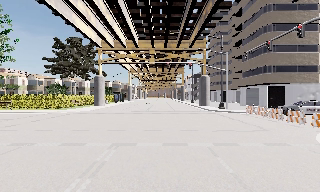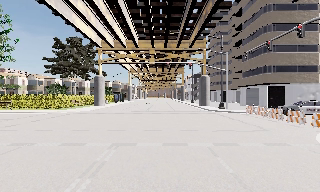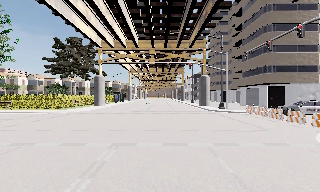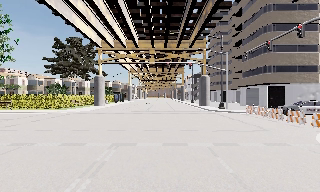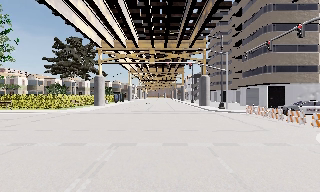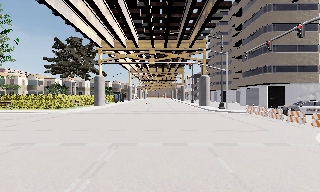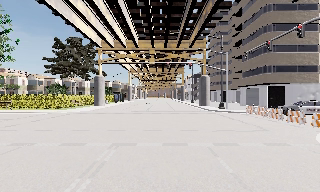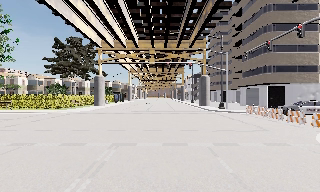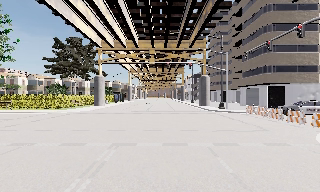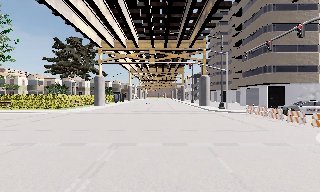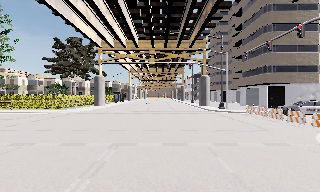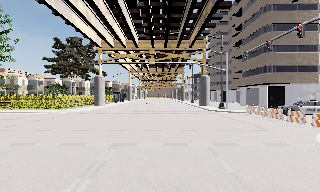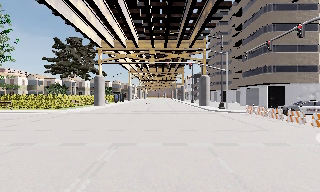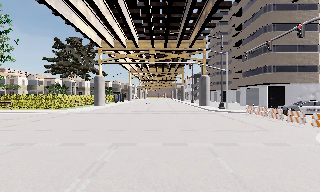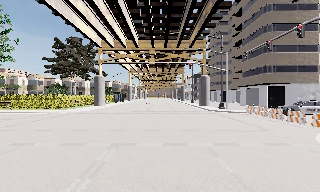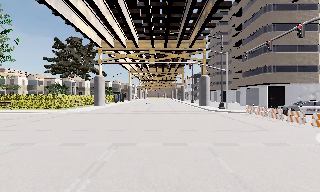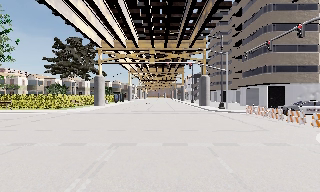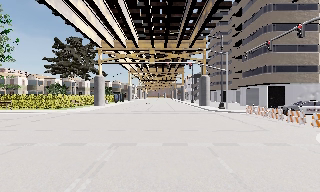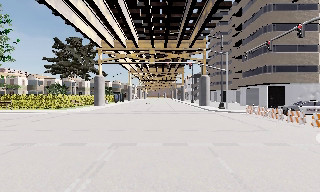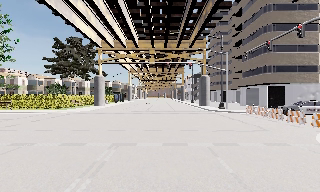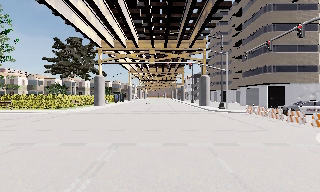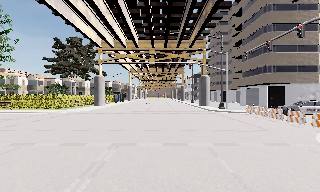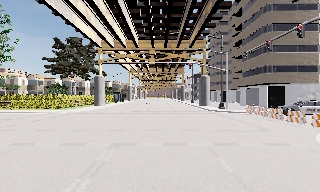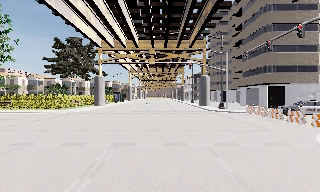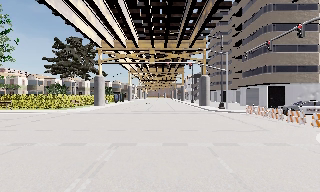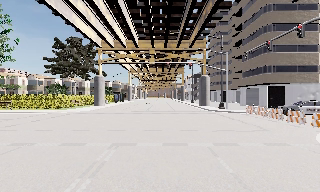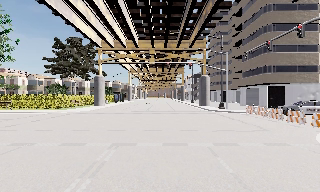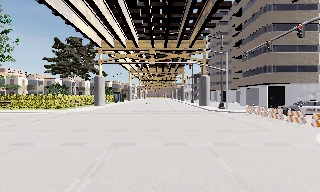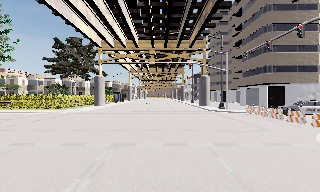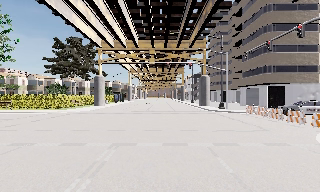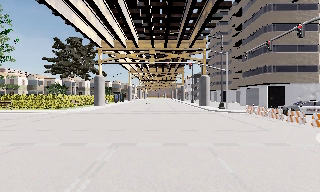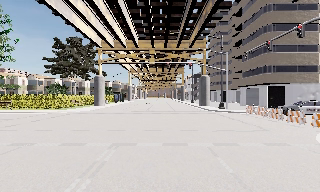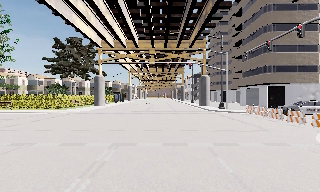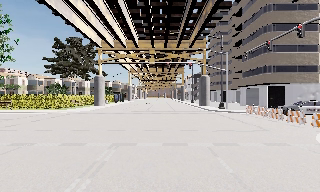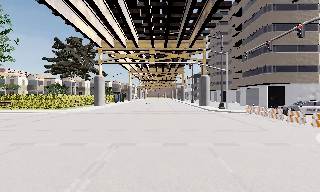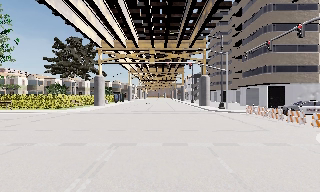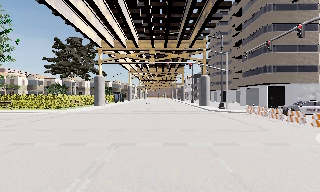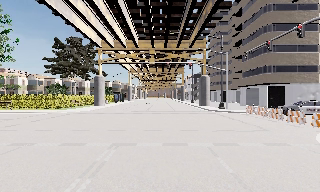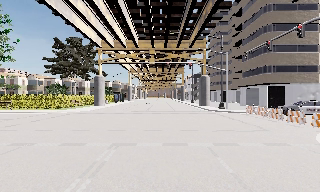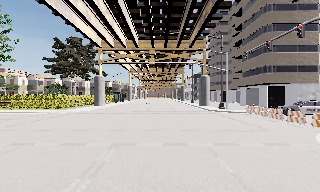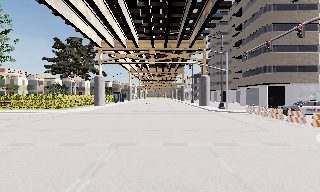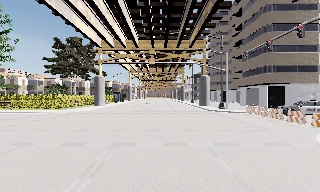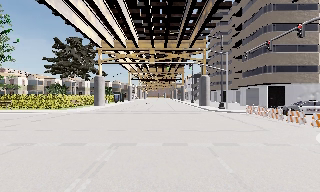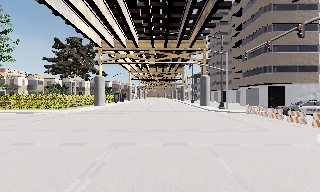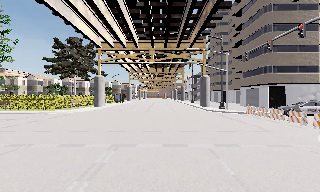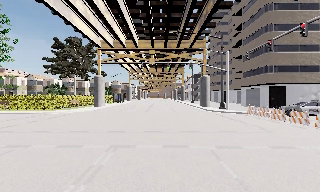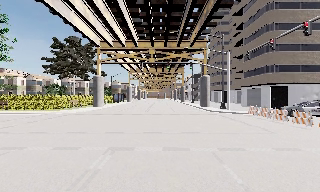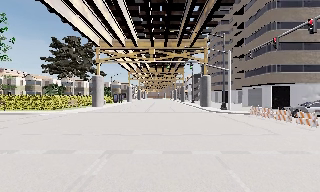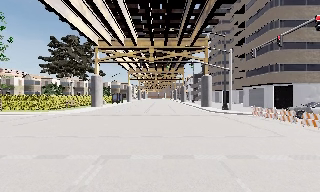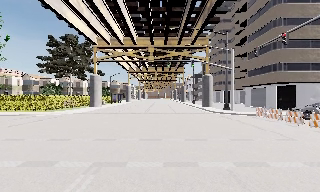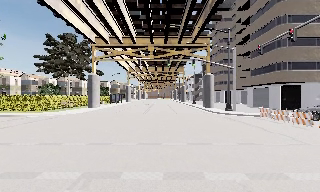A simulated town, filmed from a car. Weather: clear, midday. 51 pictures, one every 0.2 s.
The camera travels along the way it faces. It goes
forward.
0.0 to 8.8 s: The camera keeps its place and its aim.
8.8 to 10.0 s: The camera travels forward, about 2.5 m, so what stands in front looms larger. It gains speed.
The film runs forward here.
